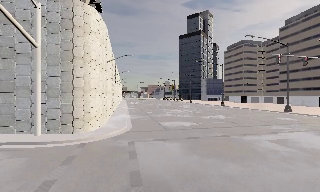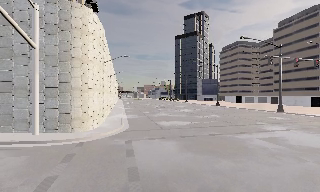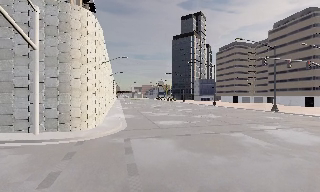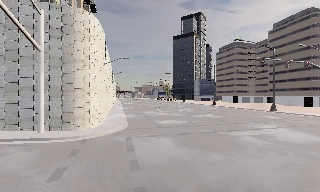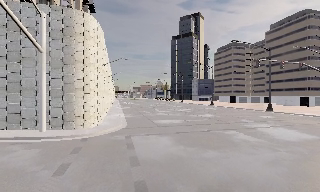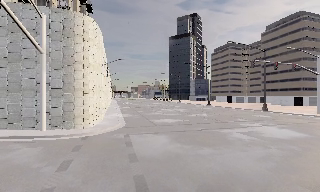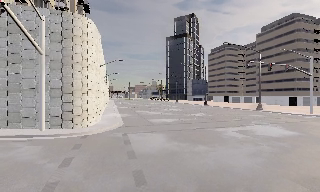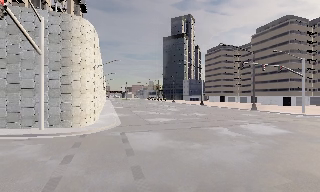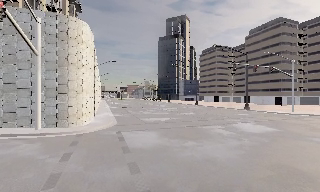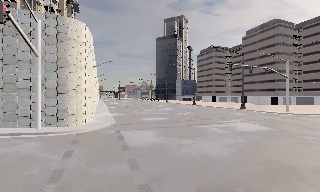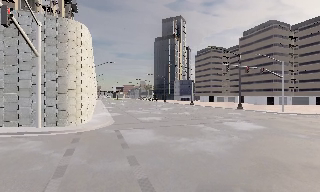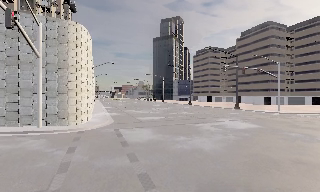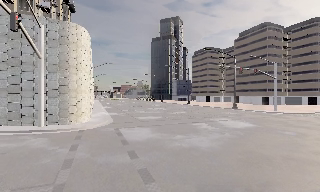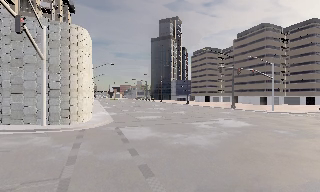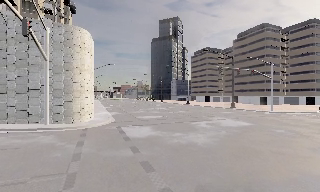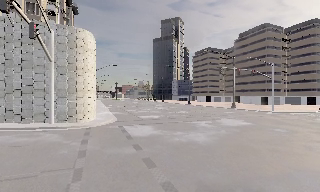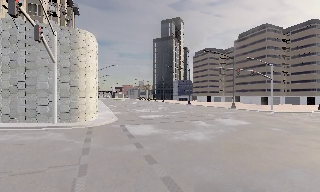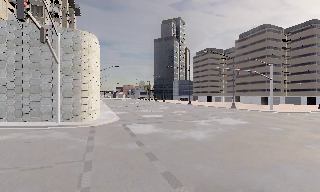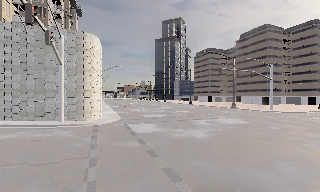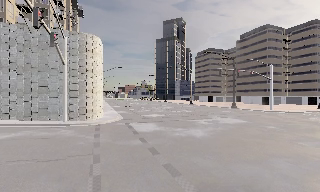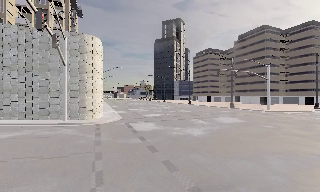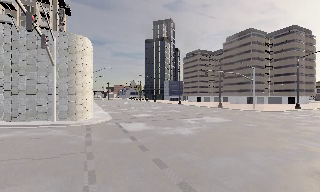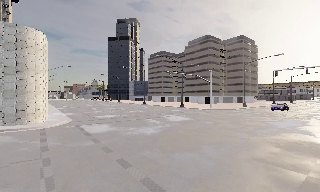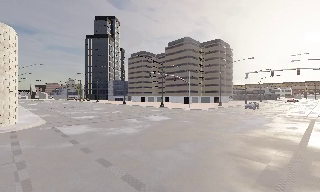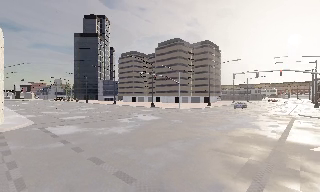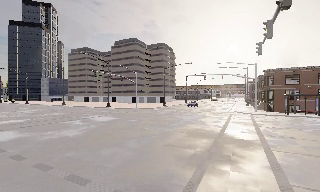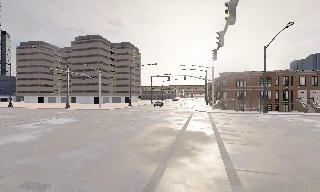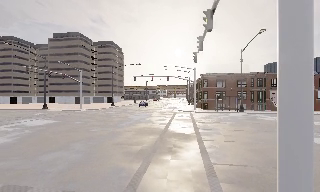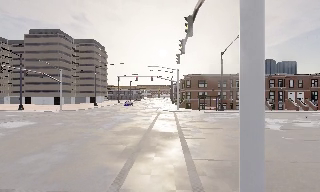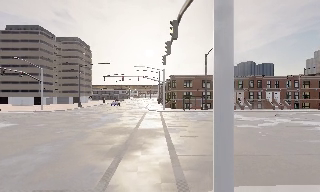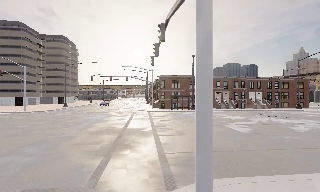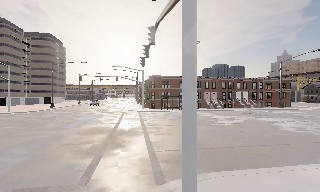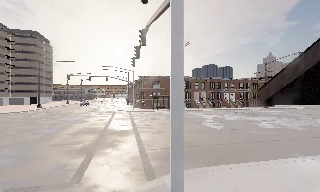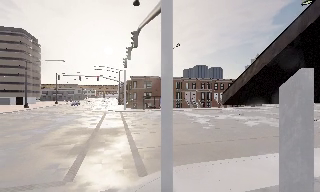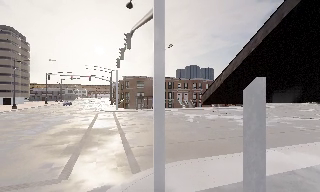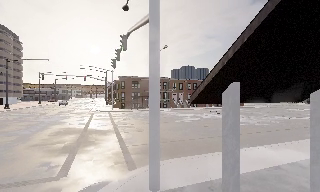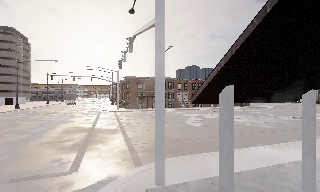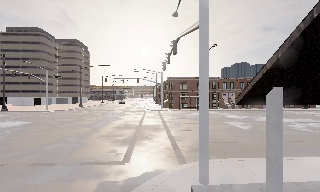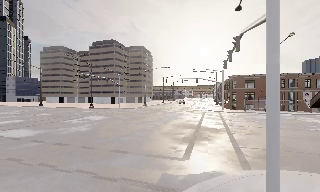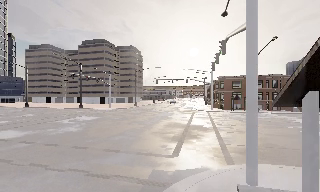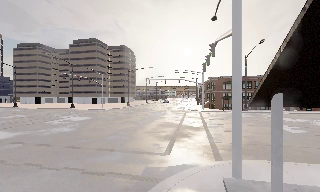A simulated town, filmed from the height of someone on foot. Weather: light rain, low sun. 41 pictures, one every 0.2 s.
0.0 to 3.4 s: The camera travels backward, about 6 m, so what stands in front gets smaller.
3.4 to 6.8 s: The camera swings to its right by about 85 degrees, and the scene slides to the left. It travels backward, about 6 m.
6.8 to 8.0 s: The scene slides to the right, as the camera pans about 30 degrees to its left. It travels backward, about 2 m.
The film runs backward here.
